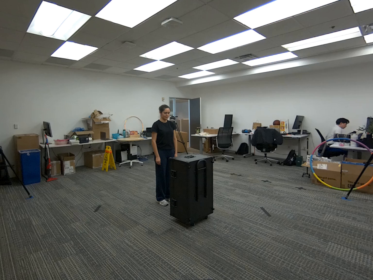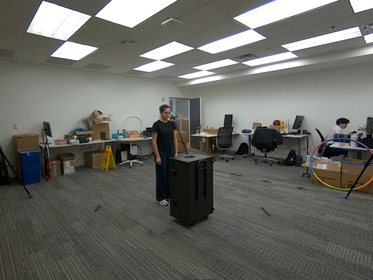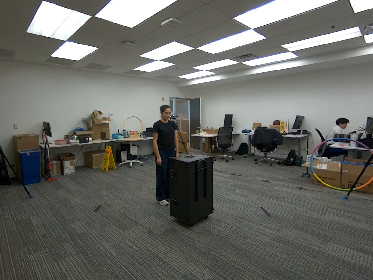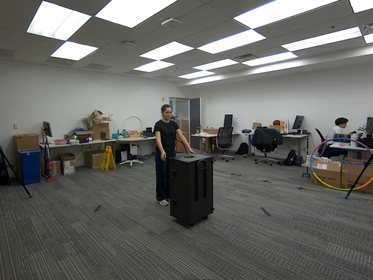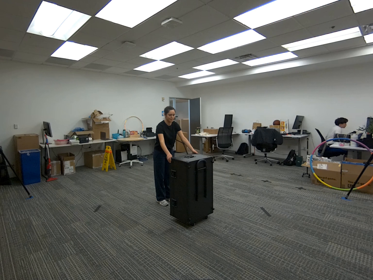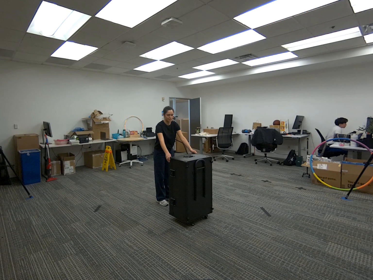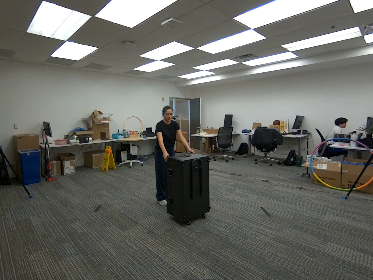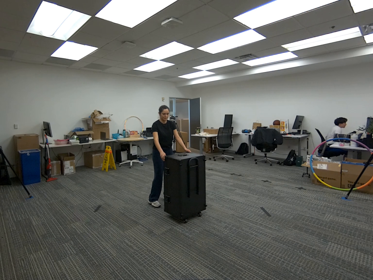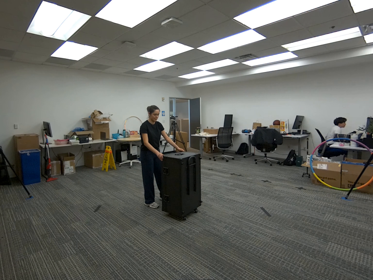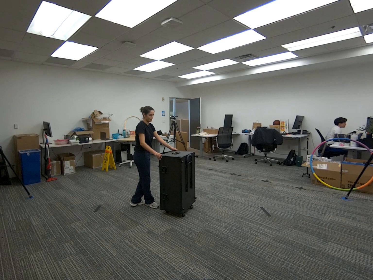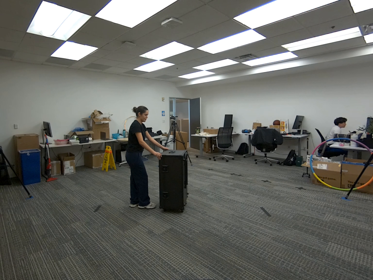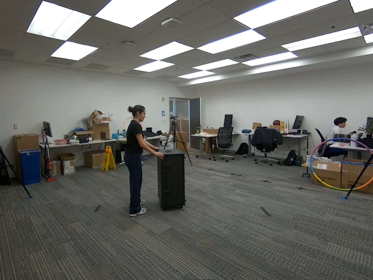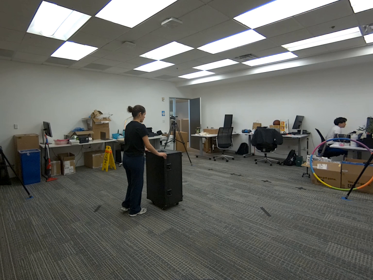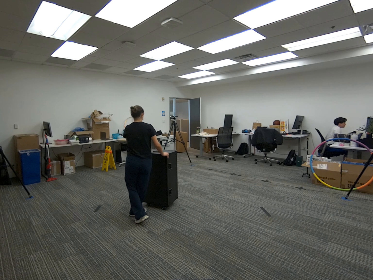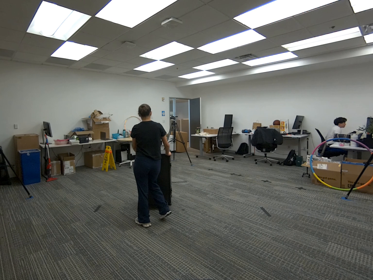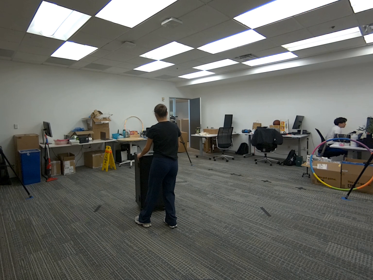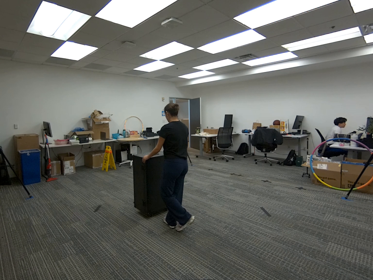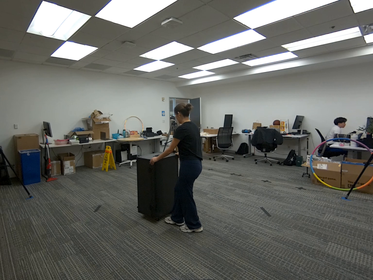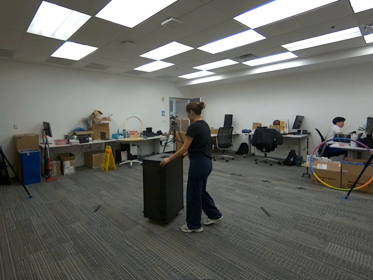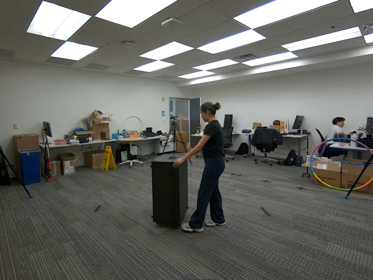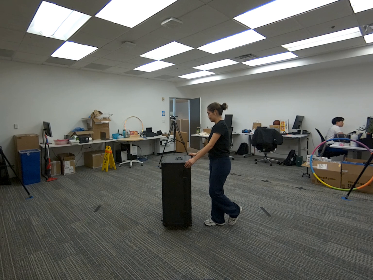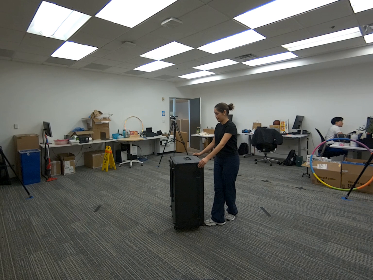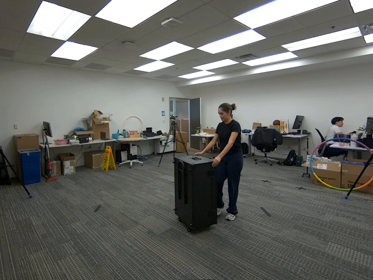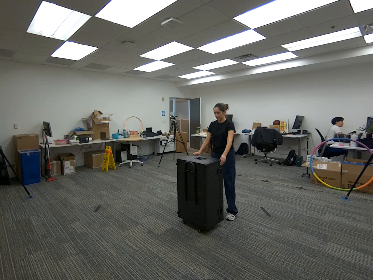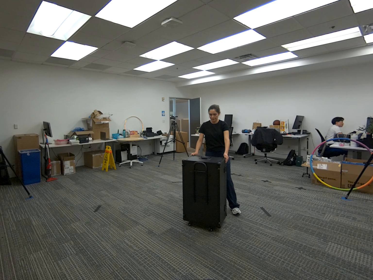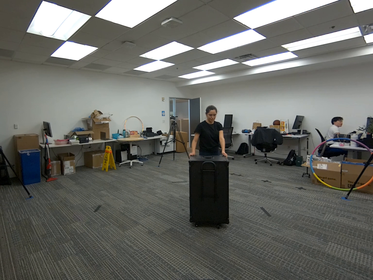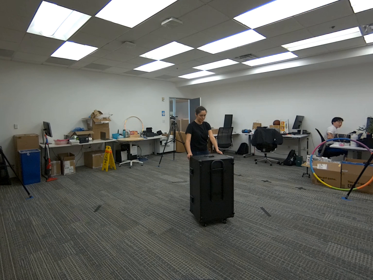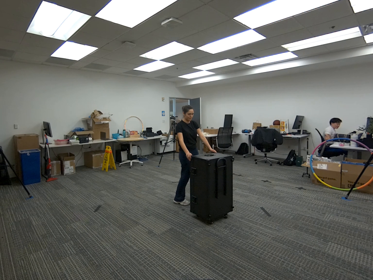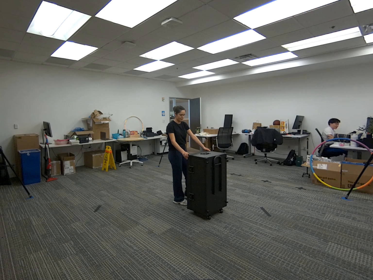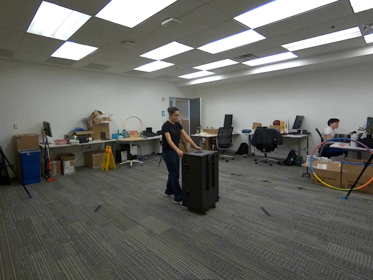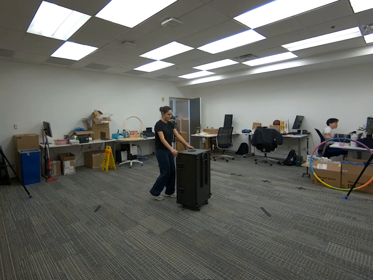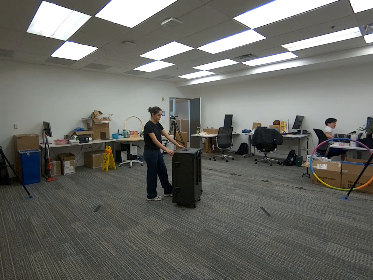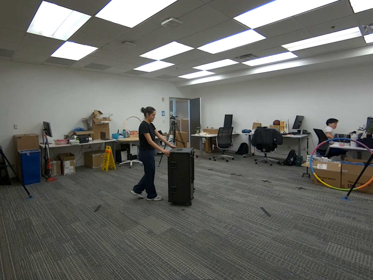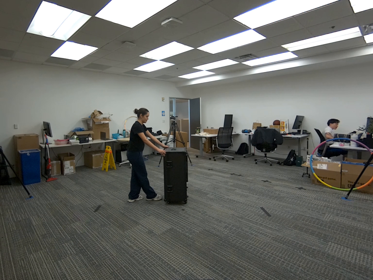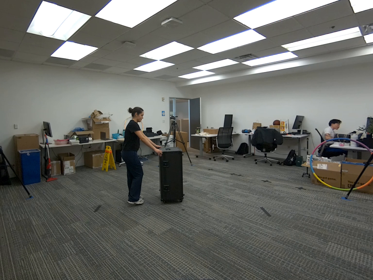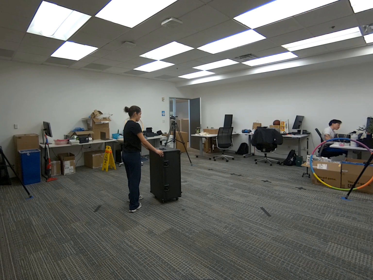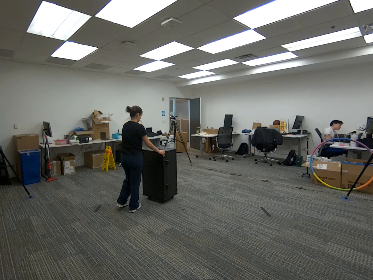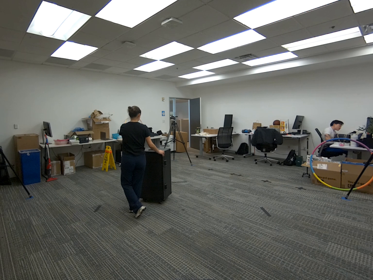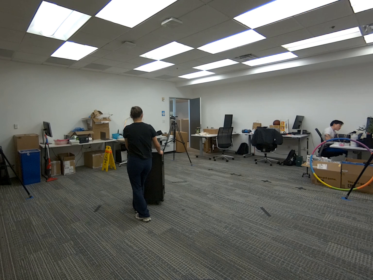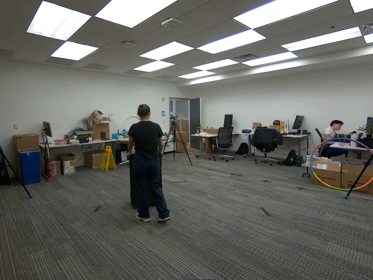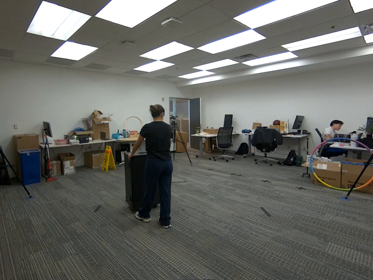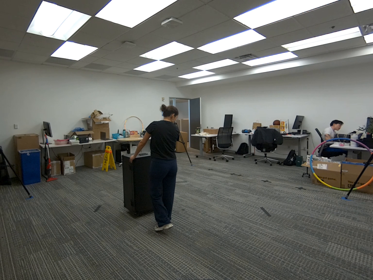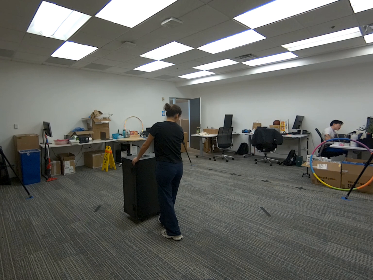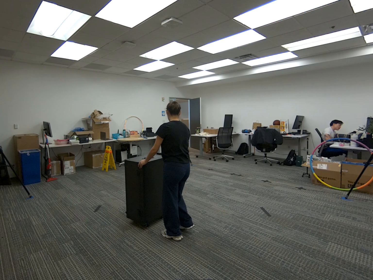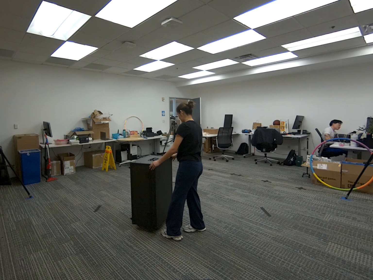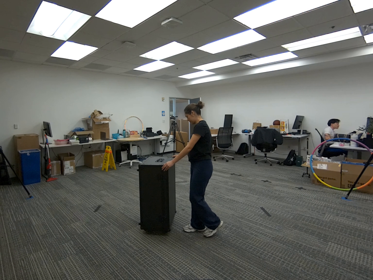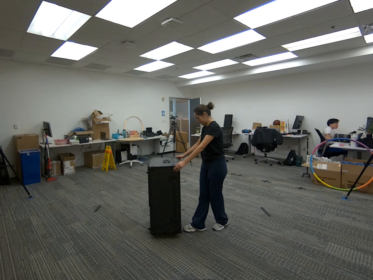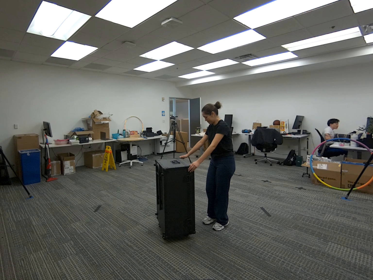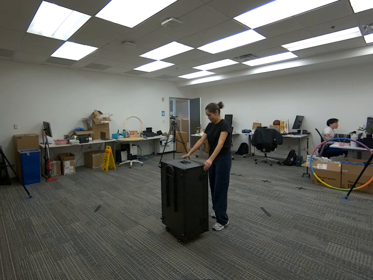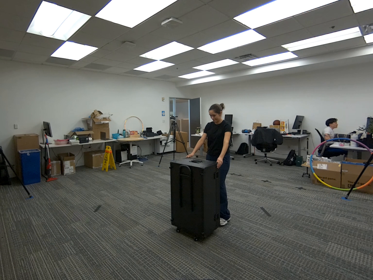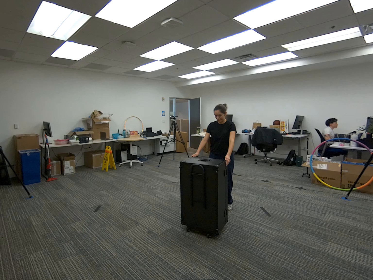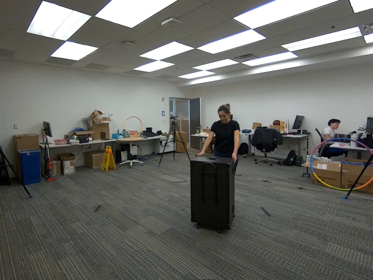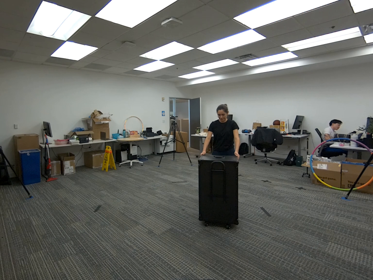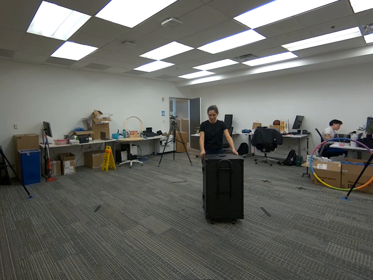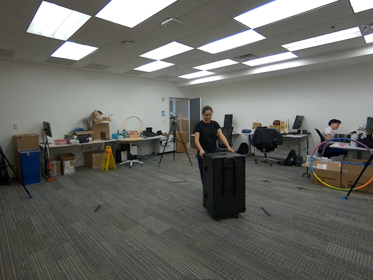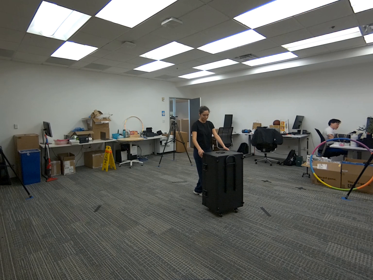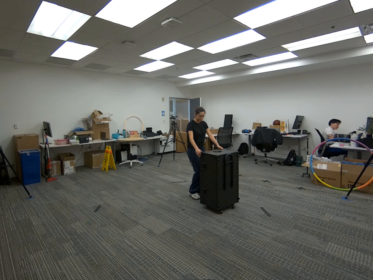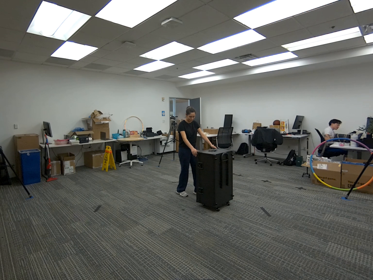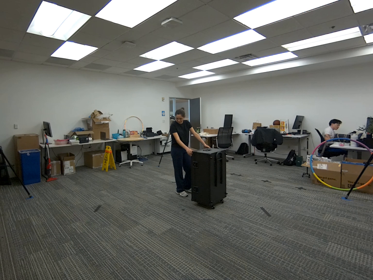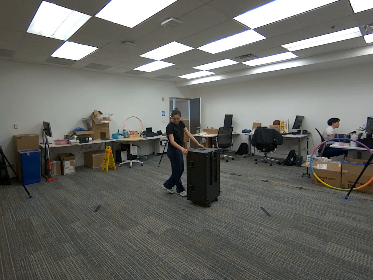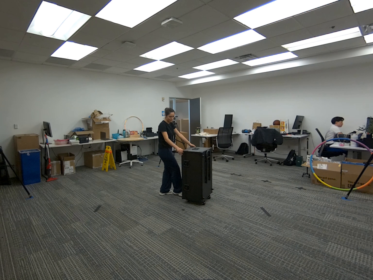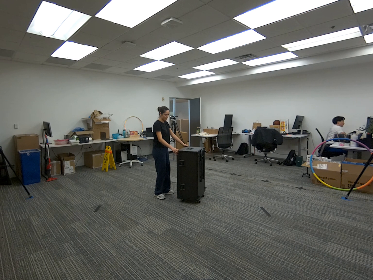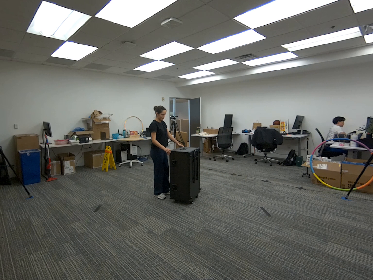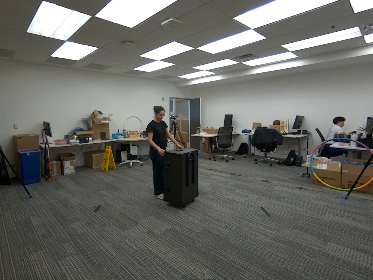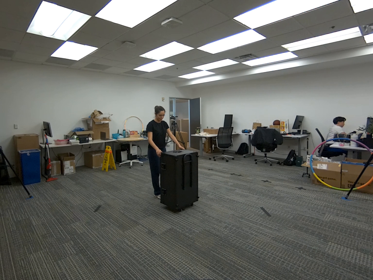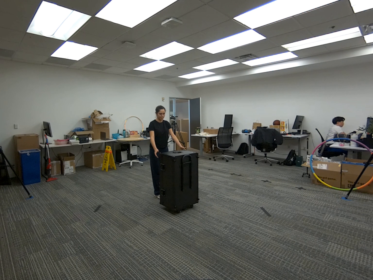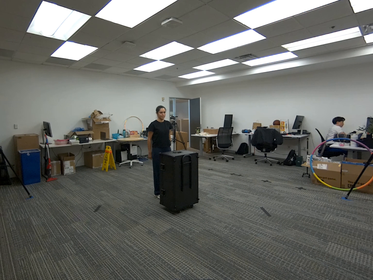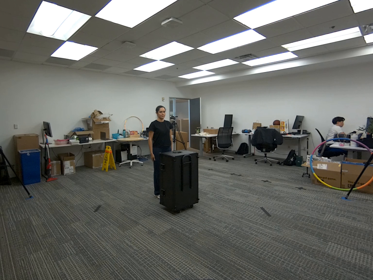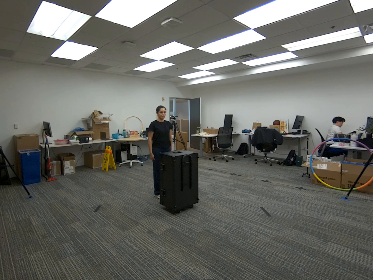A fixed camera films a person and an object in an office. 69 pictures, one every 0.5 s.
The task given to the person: Walk over to the G1 box and pull the G1 box towards you around the bounding area.
